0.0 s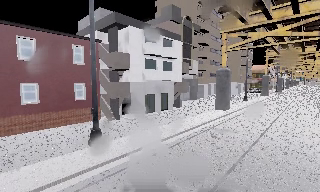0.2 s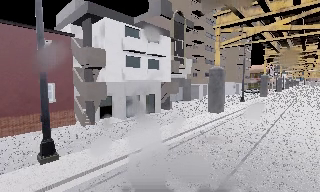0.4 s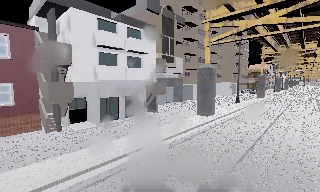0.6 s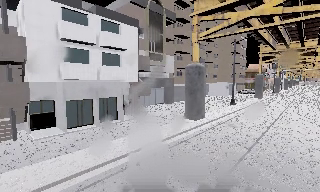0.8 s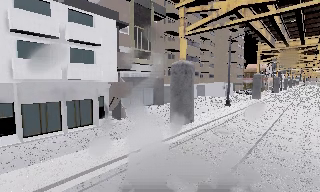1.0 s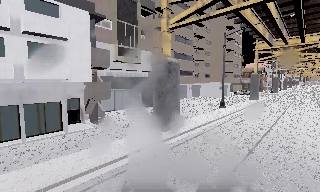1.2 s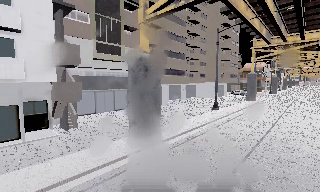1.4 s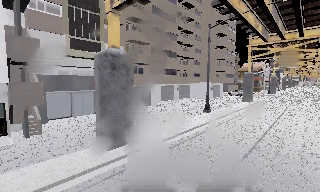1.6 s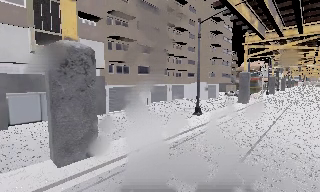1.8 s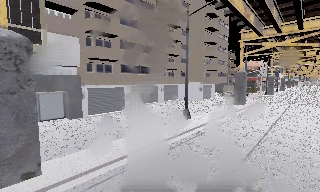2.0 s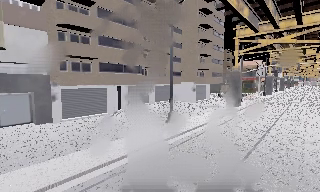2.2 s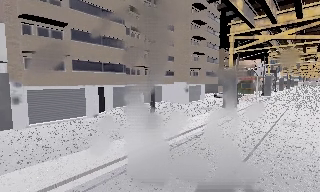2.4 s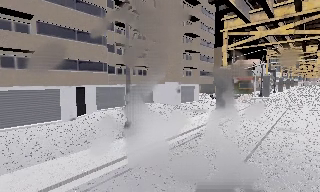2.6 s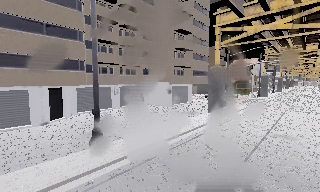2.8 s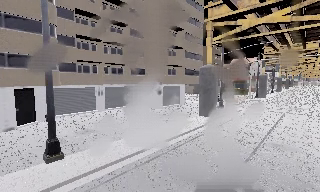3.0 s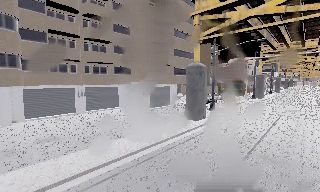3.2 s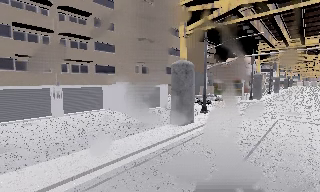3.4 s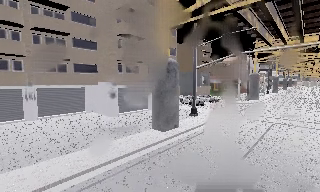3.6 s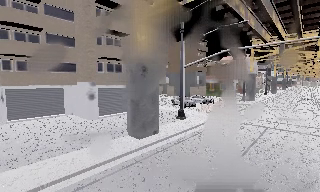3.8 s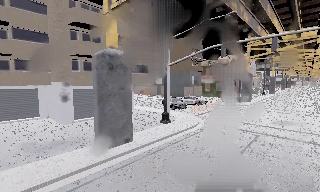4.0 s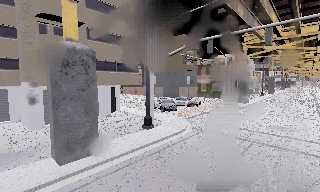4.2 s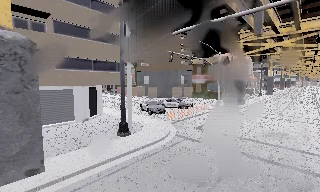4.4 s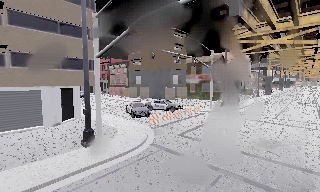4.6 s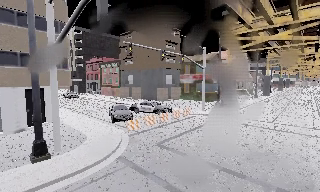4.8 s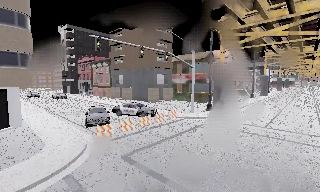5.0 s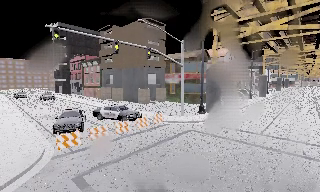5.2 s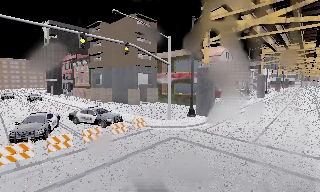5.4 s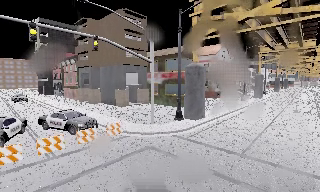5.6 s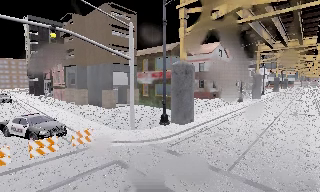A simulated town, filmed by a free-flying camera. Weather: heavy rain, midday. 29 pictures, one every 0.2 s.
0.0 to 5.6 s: The camera travels forward and to its right, about 65 m, so what stands in front looms larger.
The film runs backward here.
